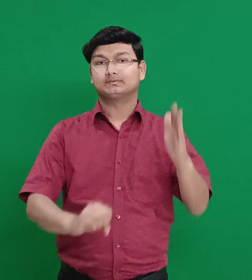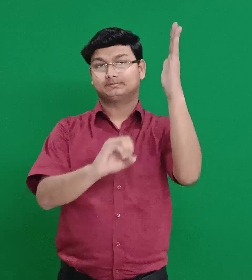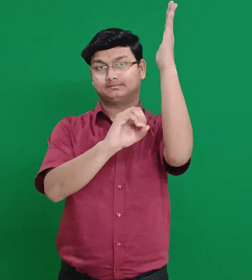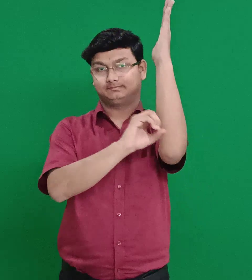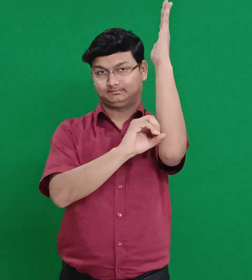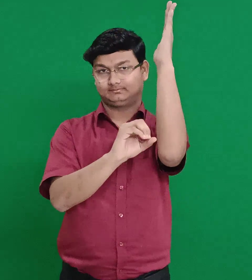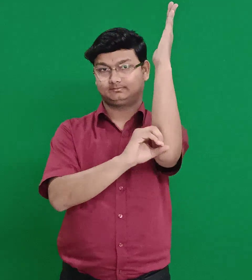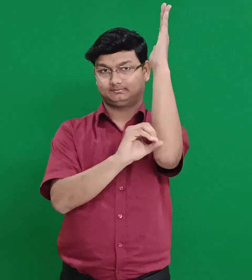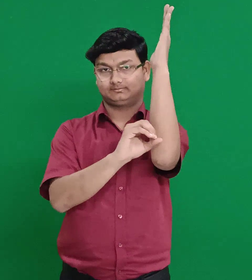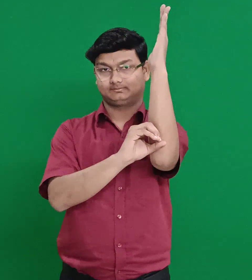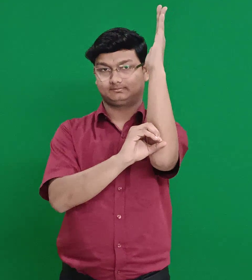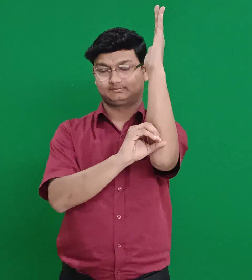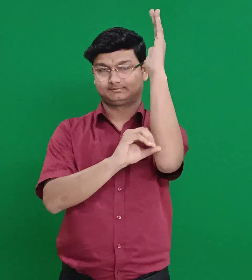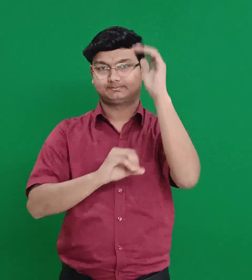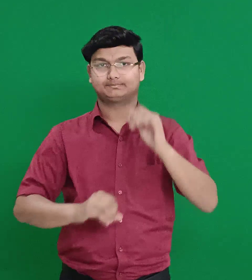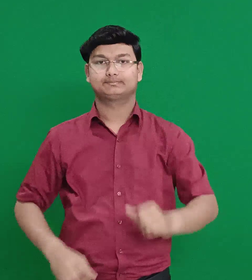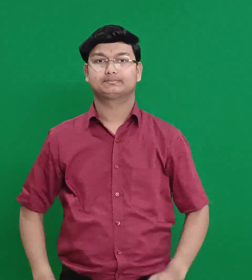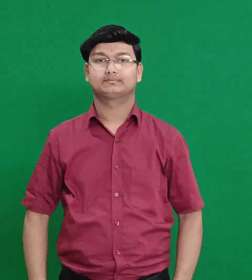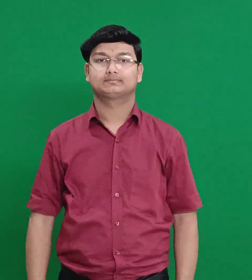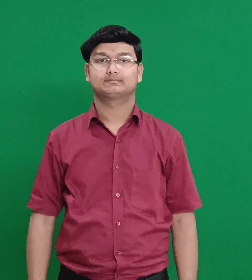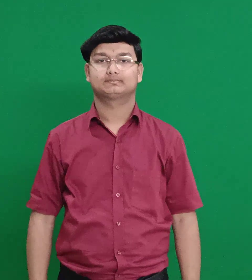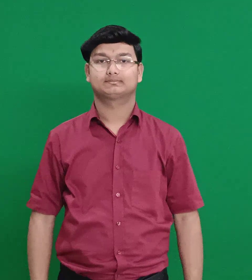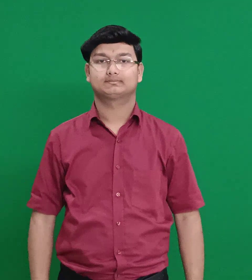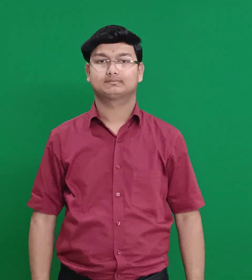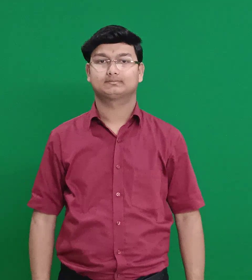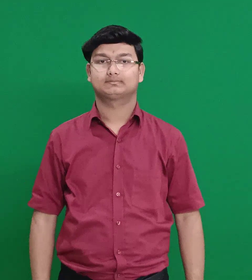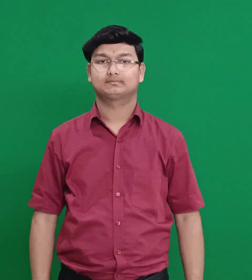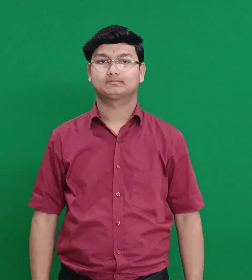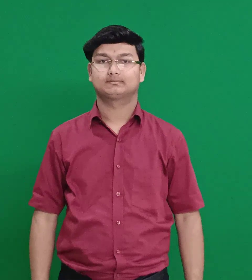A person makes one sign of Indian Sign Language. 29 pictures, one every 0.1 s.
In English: ophrah
